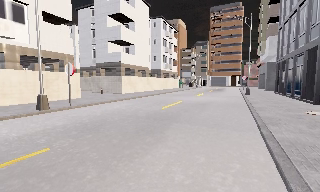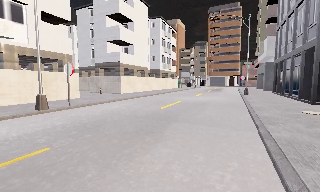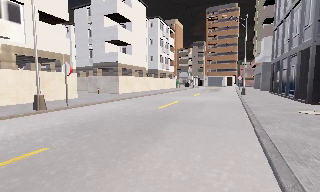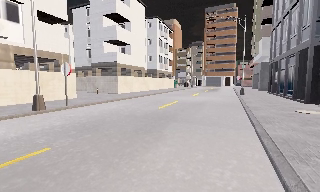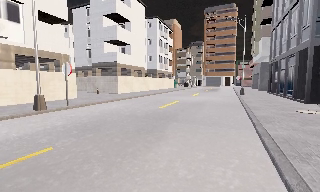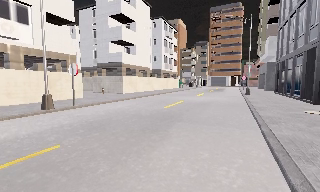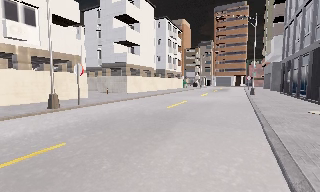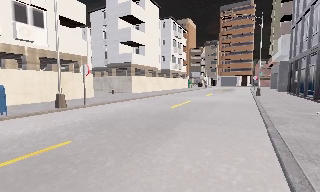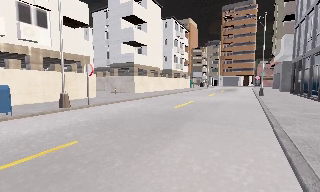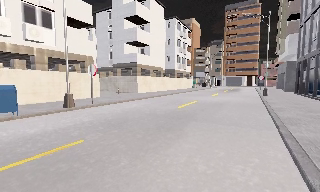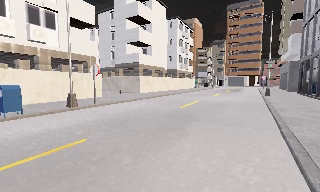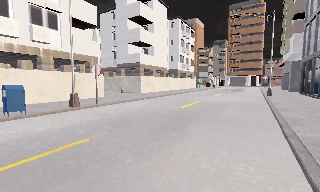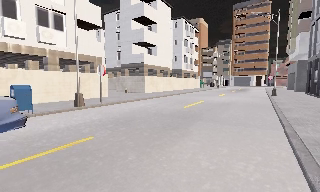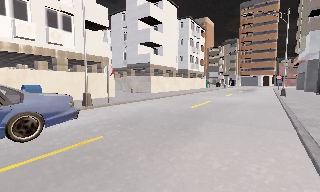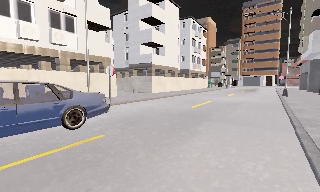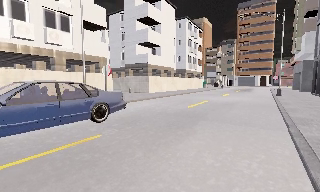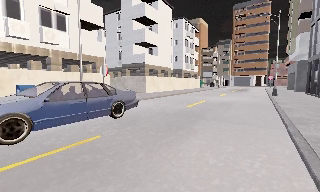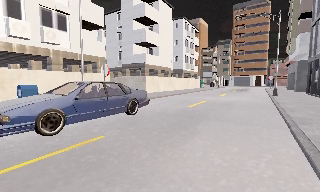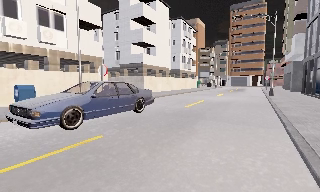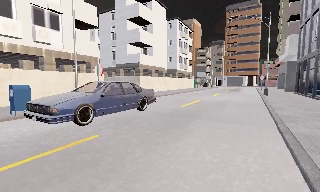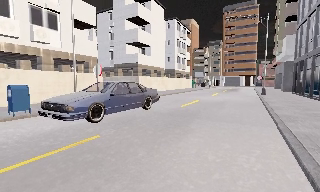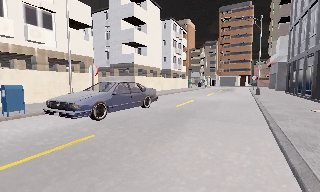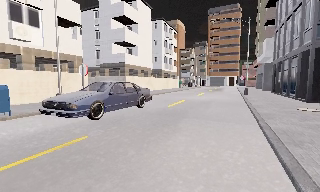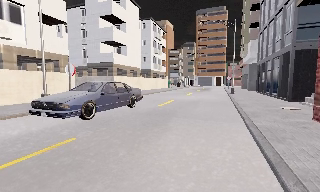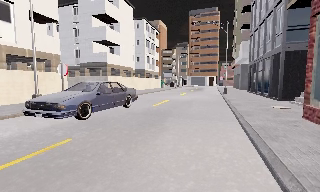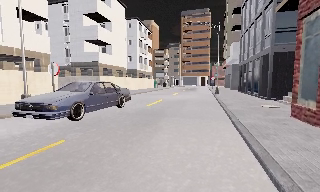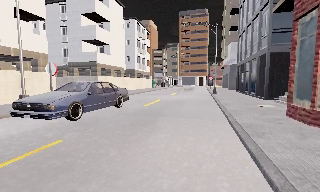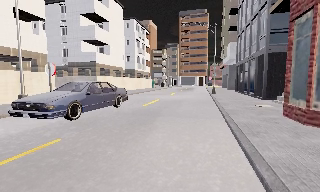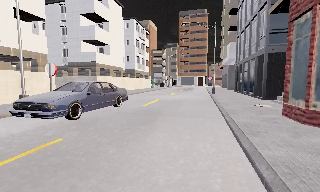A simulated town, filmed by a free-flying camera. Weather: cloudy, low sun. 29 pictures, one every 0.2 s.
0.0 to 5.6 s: The camera swings to its right by about 10 degrees, and the scene slides to the left. It travels backward and to its left, about 1 m, so what stands in front gets smaller.
The film runs backward here.
